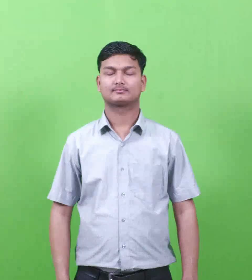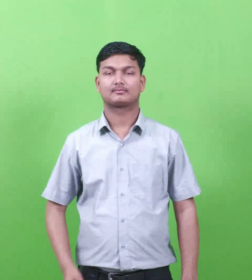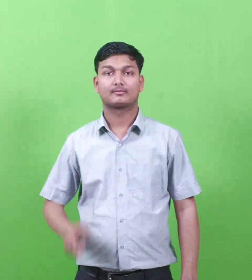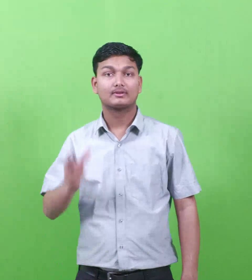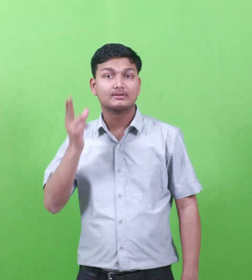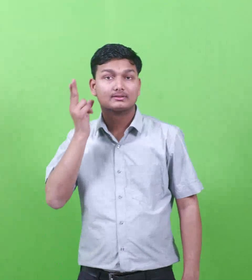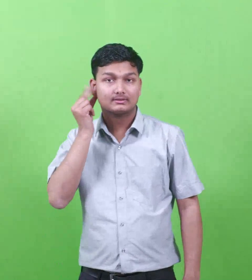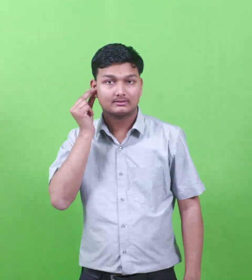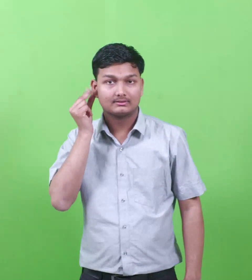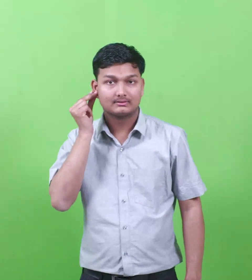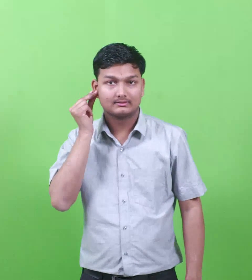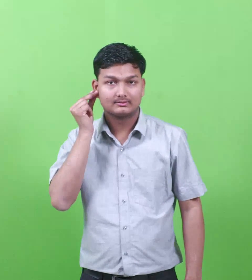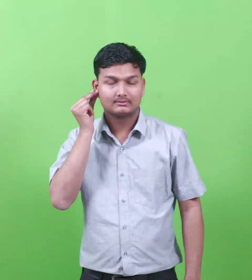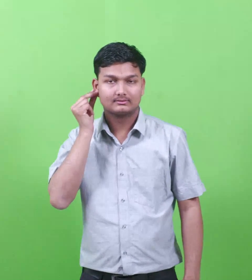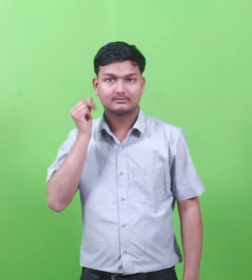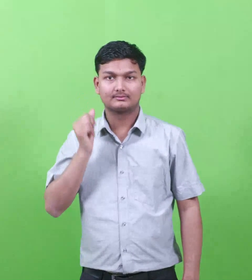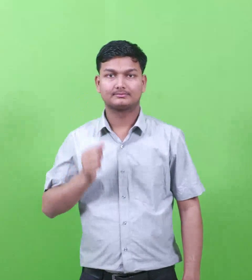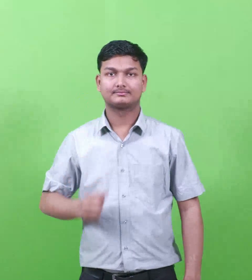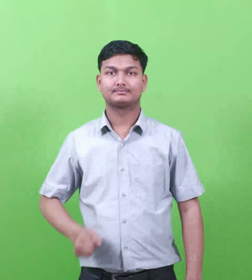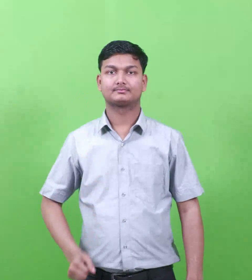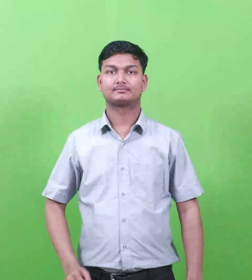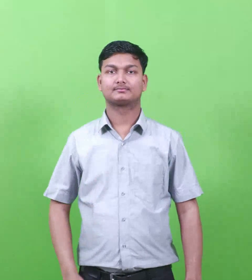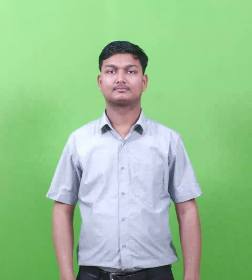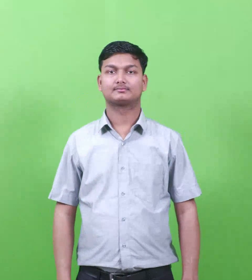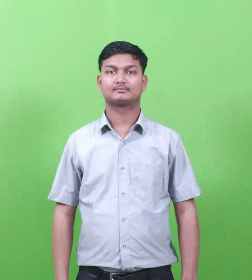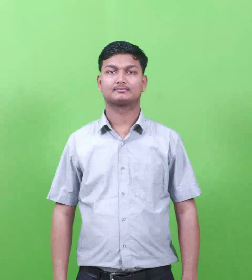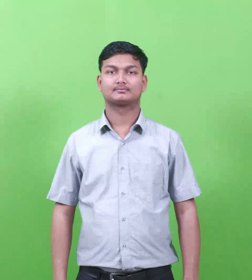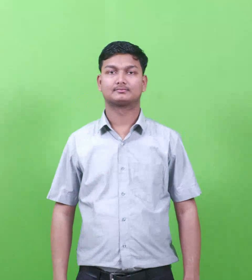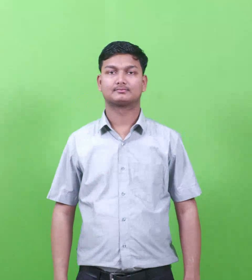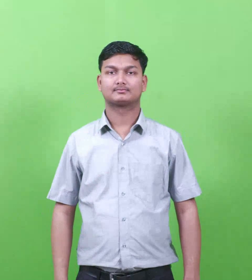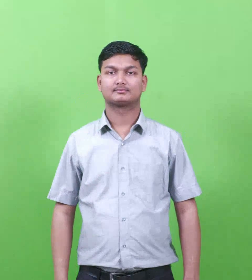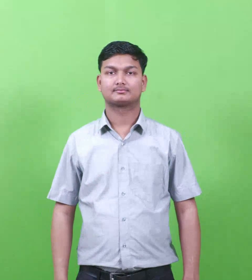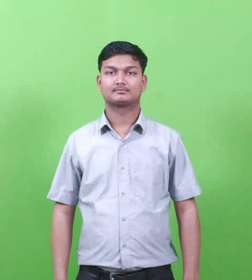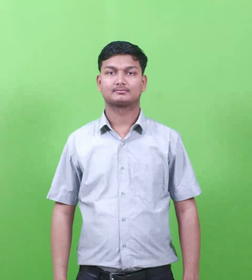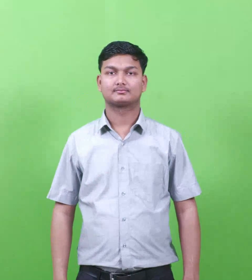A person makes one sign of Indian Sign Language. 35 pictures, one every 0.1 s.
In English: sarai
